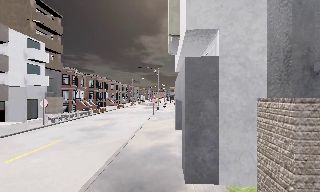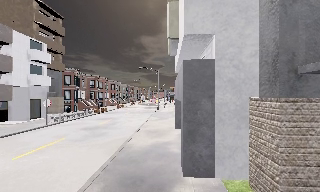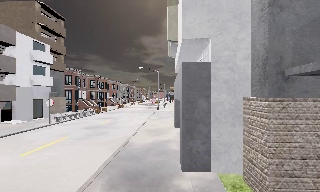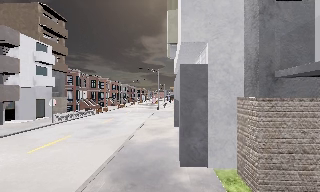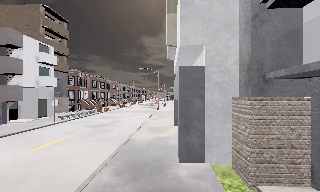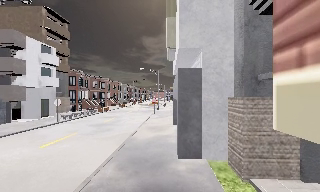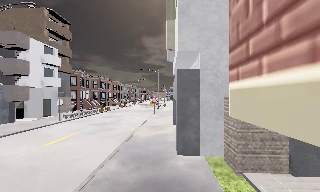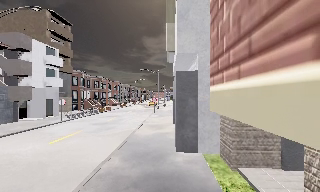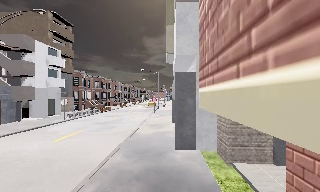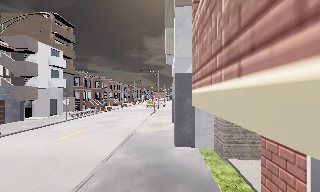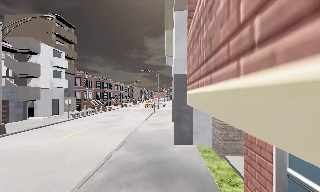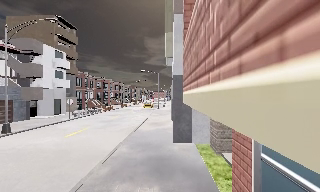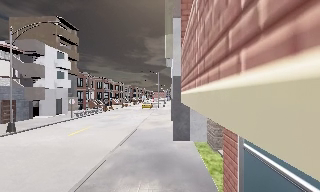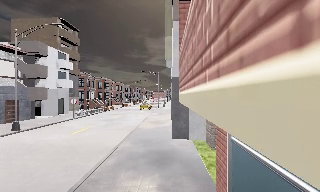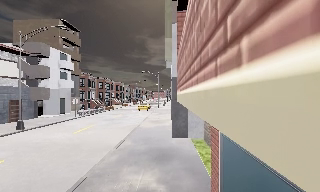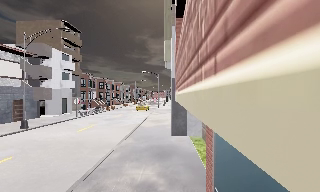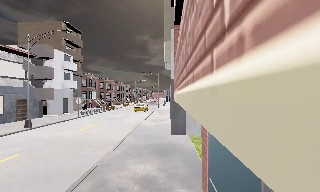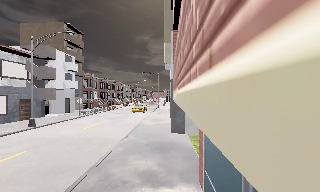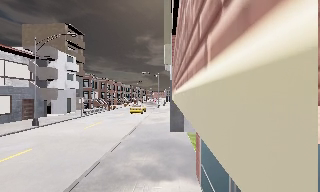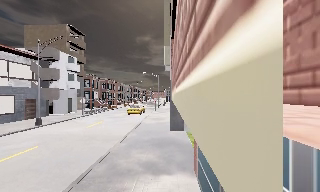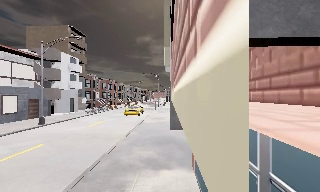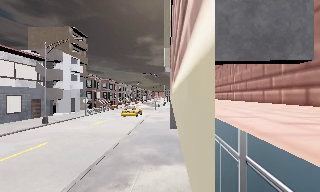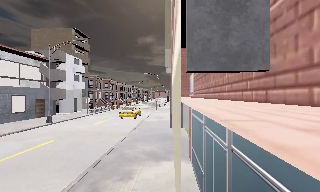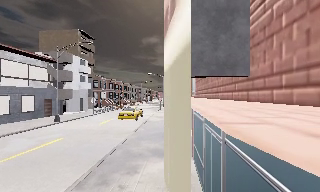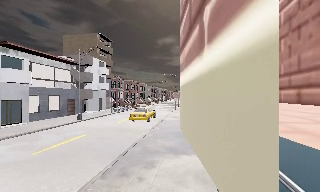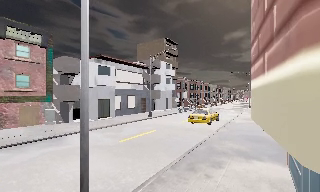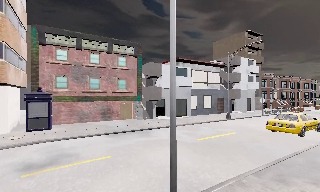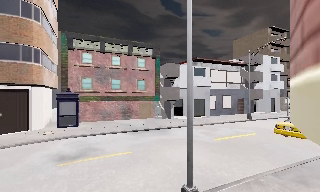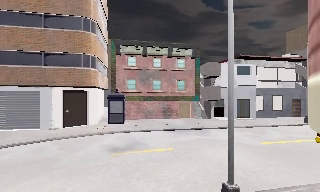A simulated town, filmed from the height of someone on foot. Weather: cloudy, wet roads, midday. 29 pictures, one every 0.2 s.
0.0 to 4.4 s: The camera travels backward, about 8 m, so what stands in front gets smaller.
4.4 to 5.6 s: The camera pans to its left, which is counterclockwise from overhead, by about 75 degrees. It travels backward, about 2 m.
The film runs backward here.
